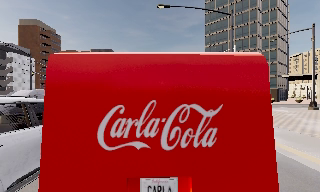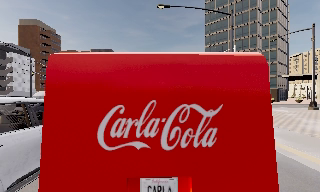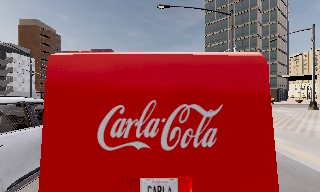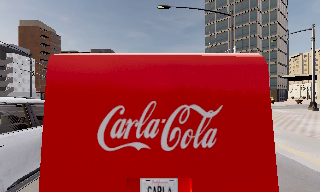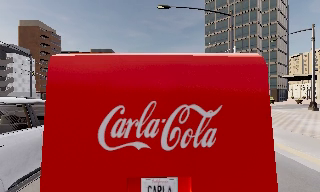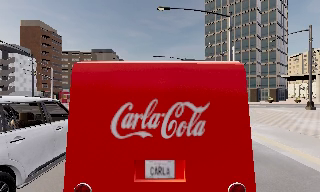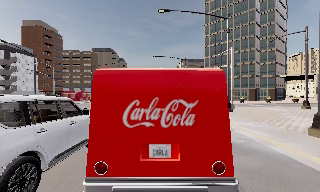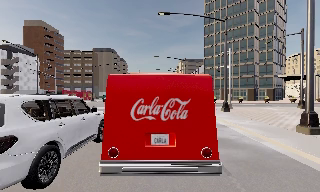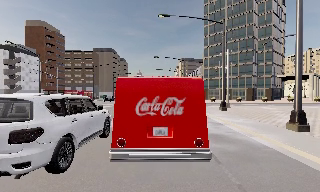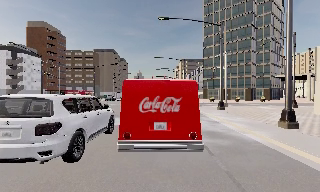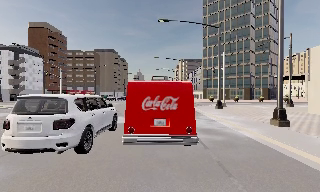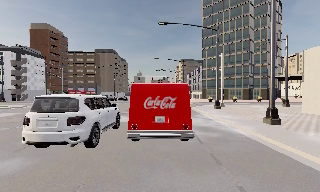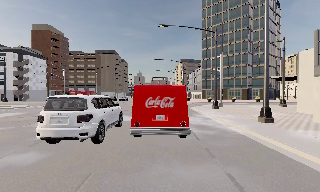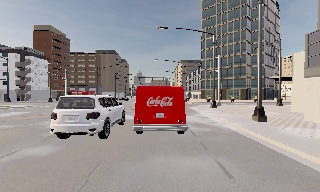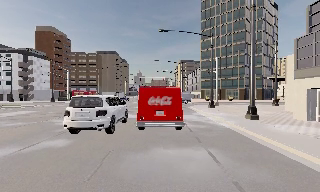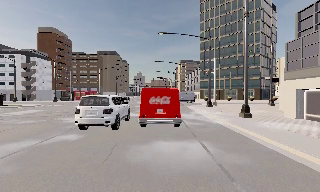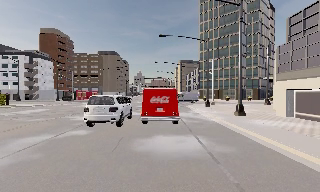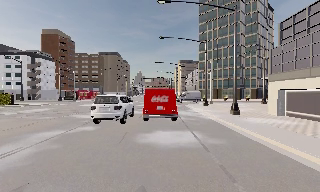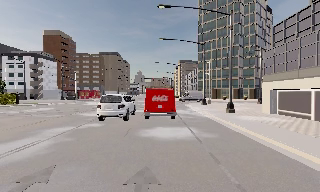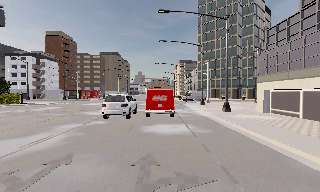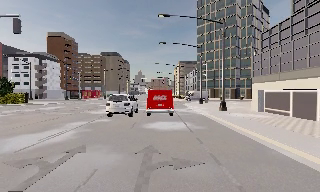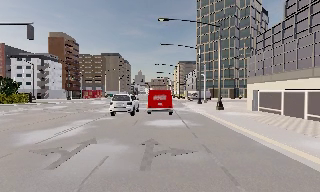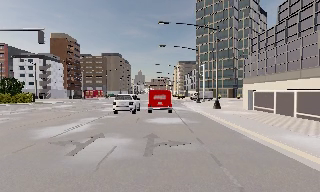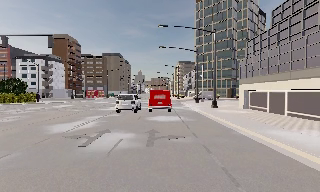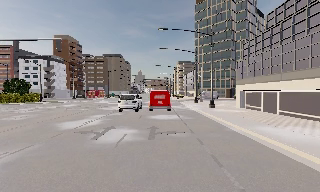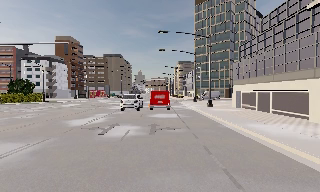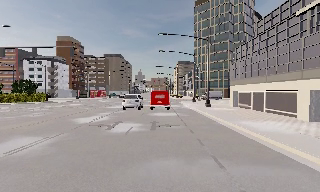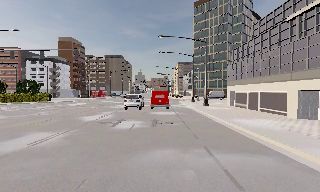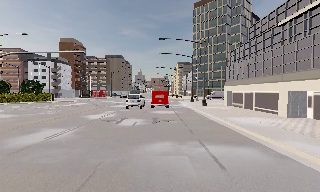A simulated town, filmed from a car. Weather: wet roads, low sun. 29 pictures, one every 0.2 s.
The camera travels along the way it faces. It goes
backward.
0.0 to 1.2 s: The camera travels backward, about 1 m, so what stands in front gets smaller. It gains speed.
1.2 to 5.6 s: The camera travels backward, about 19 m, so what stands in front gets smaller.
The film runs backward here.
